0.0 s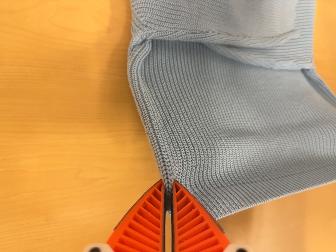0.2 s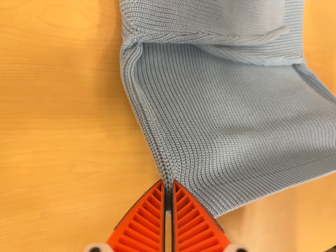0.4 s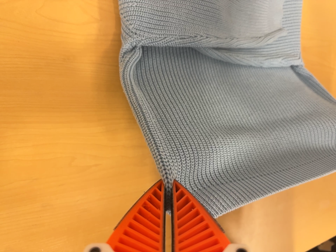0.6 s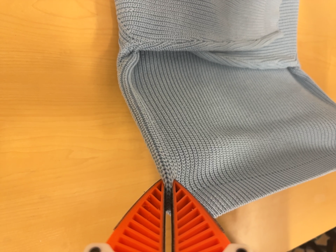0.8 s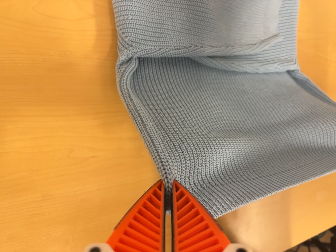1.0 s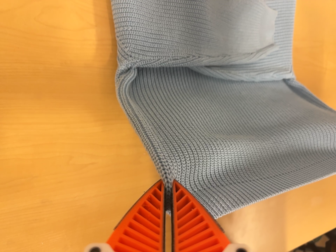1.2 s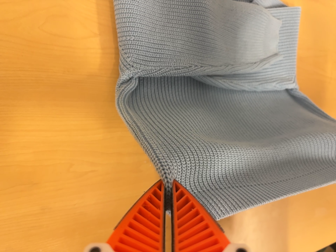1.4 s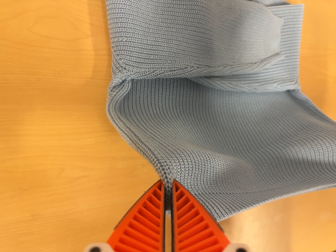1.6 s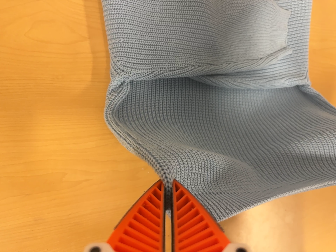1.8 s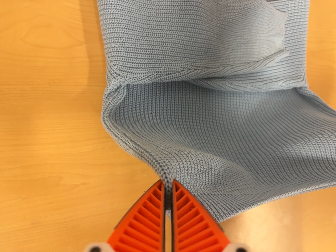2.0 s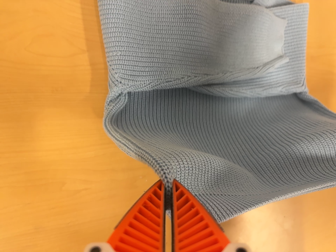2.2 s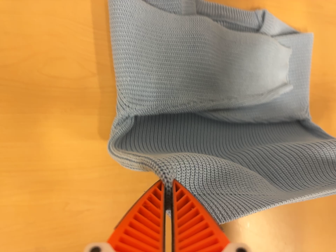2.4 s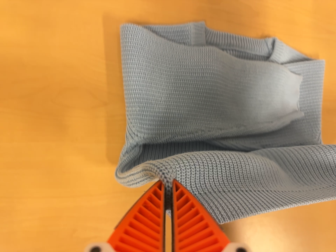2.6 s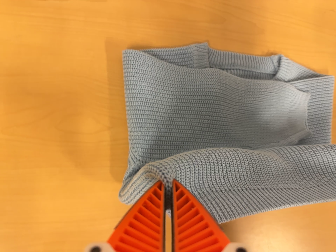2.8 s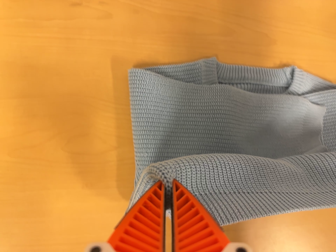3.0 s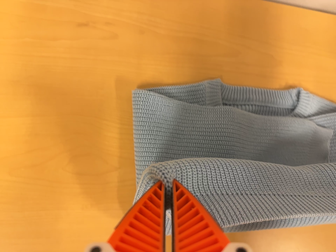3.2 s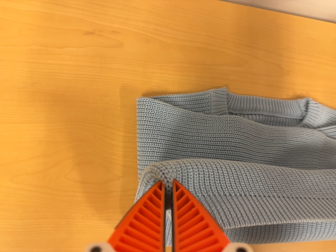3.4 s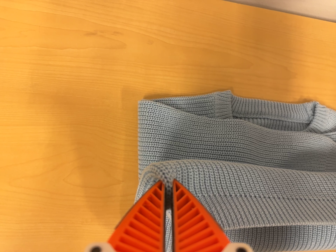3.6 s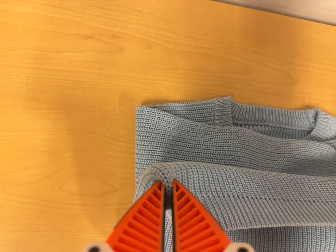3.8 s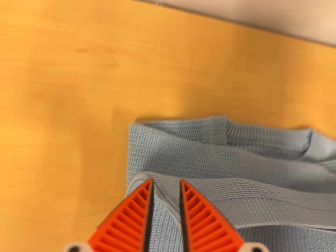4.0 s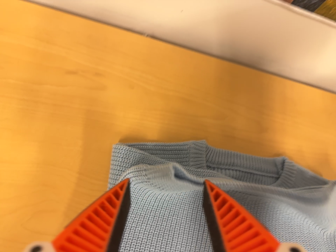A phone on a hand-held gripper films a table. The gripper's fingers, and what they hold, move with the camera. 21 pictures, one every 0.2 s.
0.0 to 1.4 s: The camera shifts only a little, or ends up much as it began.
1.4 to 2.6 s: The camera pans to its left by about 10 degrees. It travels toward the top of its view and to its right, about 9 cm, so close, fixed things drift downward.
2.6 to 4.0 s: The camera travels toward the top of its view, about 8 cm, so close, fixed things drift downward. Its aim tips toward the top of its view by about 10 degrees, and the scene shifts downward.
The film runs forward here.
